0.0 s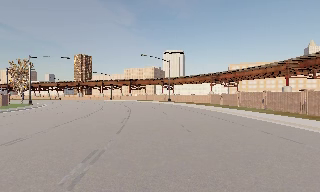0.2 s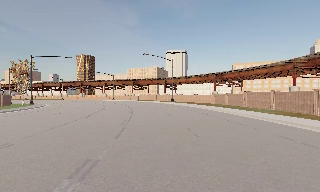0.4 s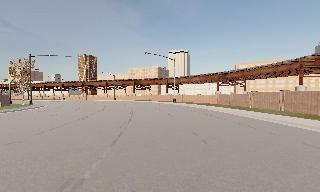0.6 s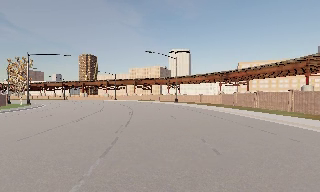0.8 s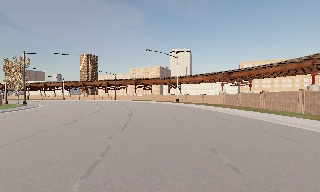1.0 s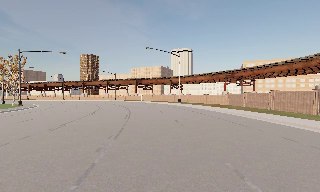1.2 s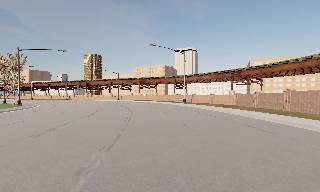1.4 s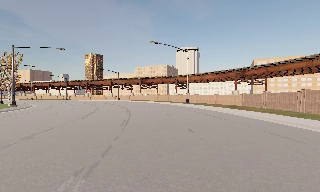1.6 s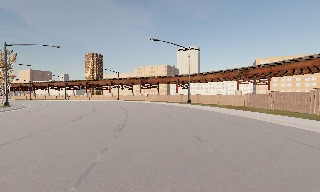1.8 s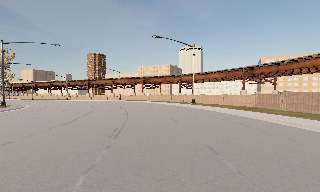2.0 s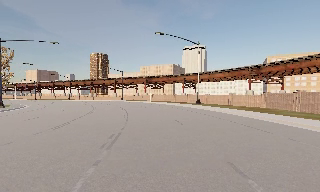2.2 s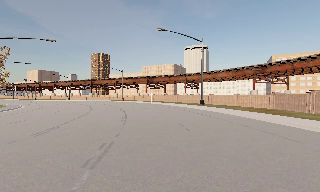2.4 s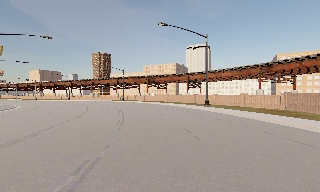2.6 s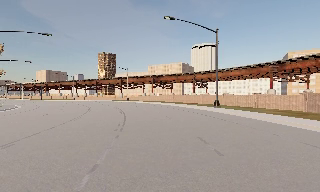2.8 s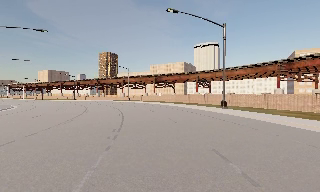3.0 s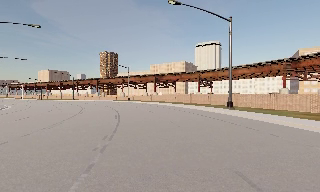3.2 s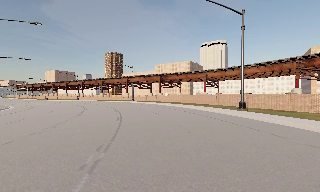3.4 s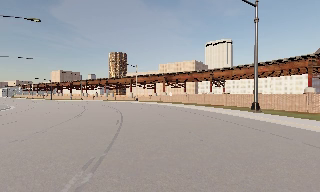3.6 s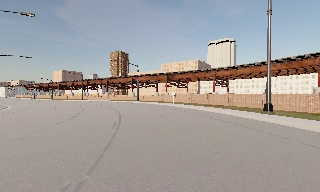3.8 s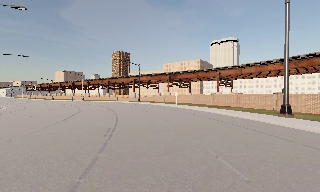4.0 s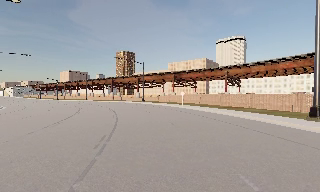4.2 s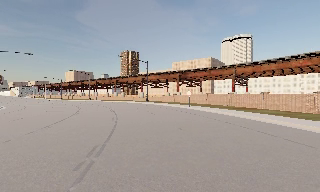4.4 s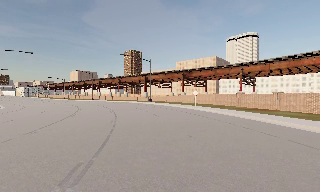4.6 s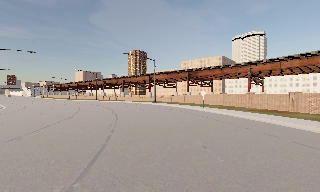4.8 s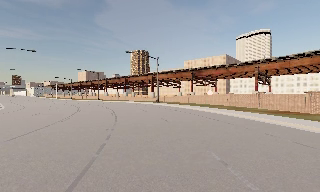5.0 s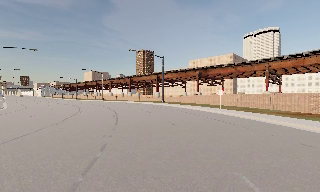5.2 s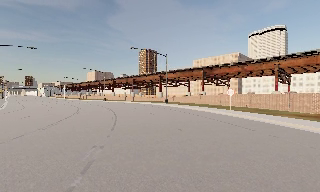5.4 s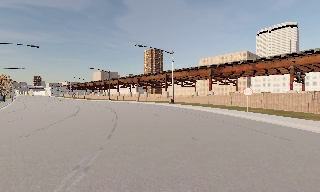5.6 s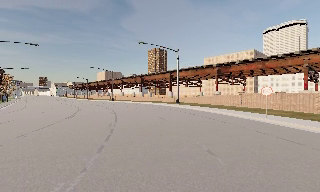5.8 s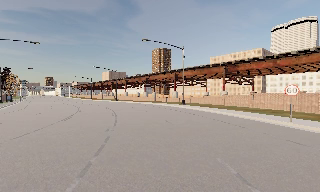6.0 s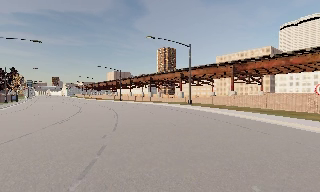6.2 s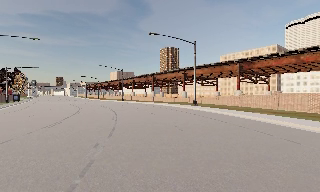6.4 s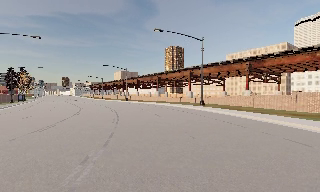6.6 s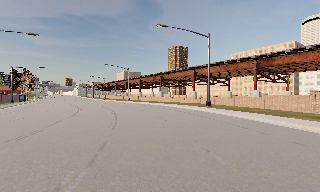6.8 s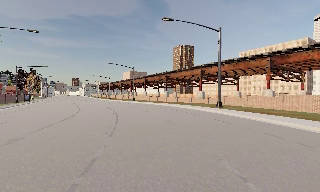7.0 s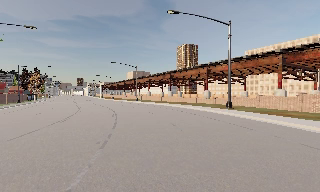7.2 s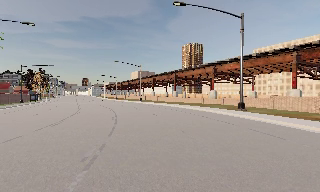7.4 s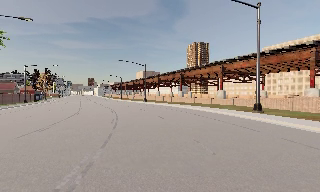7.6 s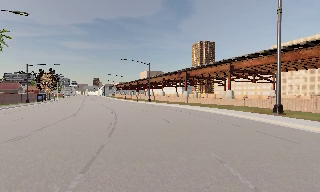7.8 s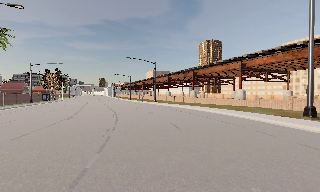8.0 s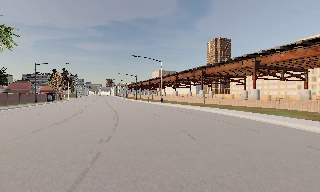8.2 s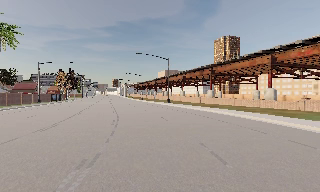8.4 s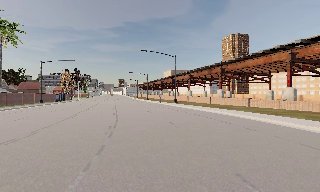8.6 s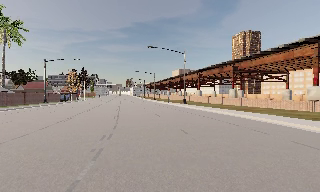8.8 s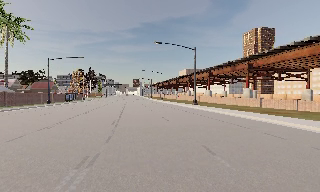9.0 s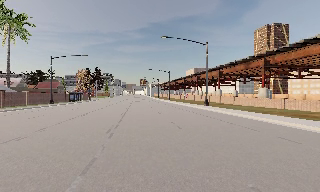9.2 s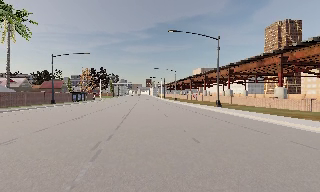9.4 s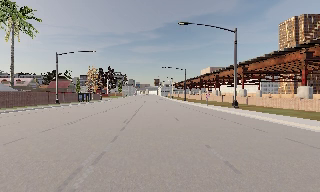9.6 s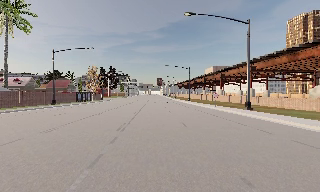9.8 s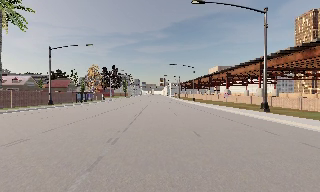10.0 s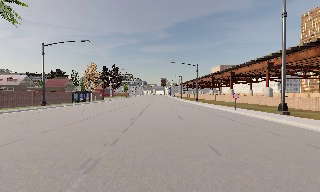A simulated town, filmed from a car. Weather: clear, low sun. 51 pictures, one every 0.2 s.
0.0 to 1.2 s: The camera travels forward, about 7 m, so what stands in front looms larger. It gains speed.
1.2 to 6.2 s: The camera swings to its left by about 30 degrees, and the scene slides to the right. It travels forward, about 35 m, so what stands in front looms larger.
6.2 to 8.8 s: The camera swings to its left by about 25 degrees, and the scene slides to the right. It travels forward, about 25 m, so what stands in front looms larger.
8.8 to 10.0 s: The camera travels forward, about 14 m, so what stands in front looms larger.
The film runs forward here.
